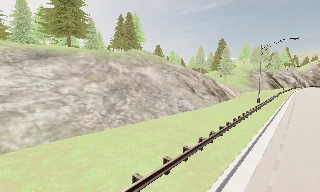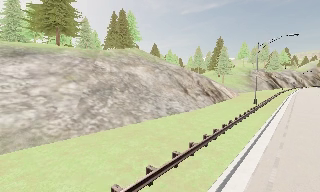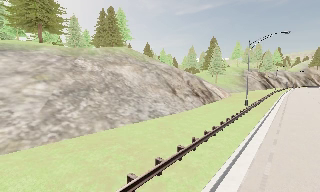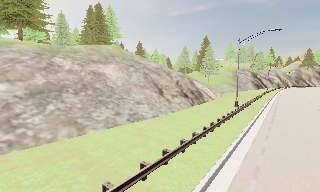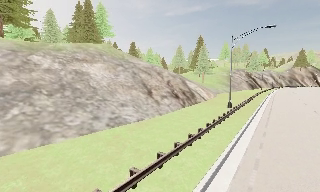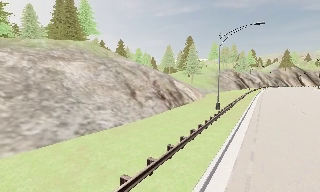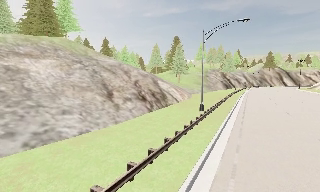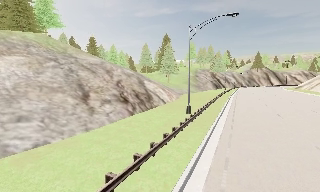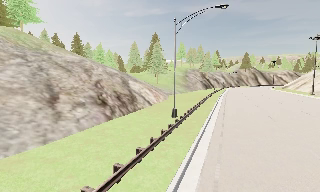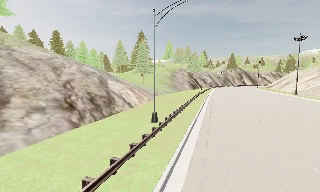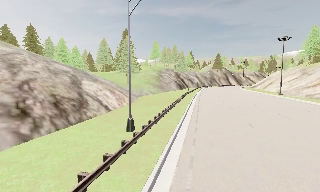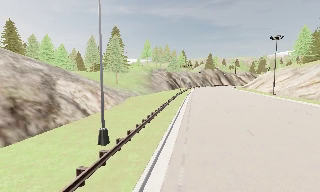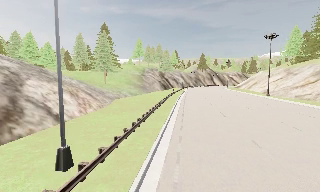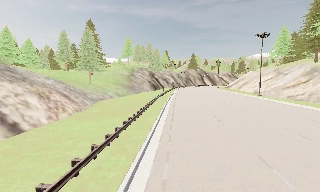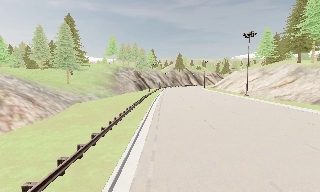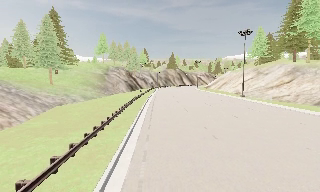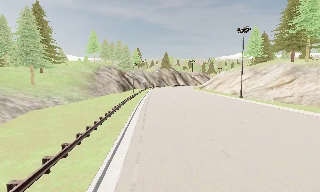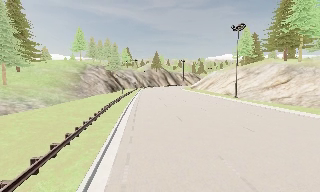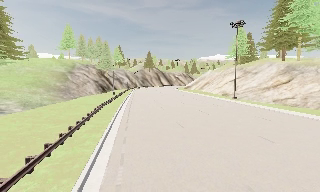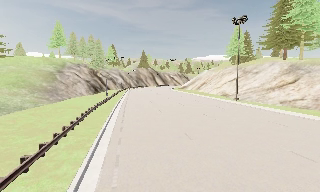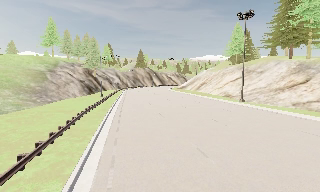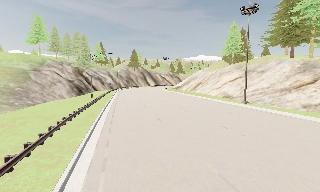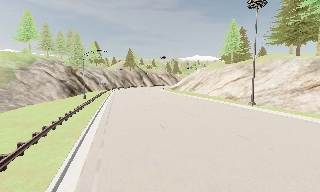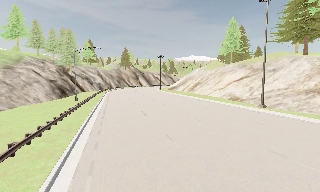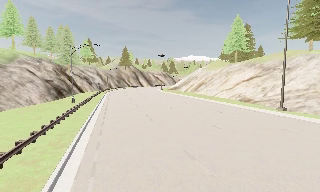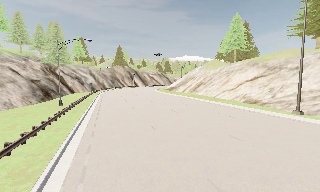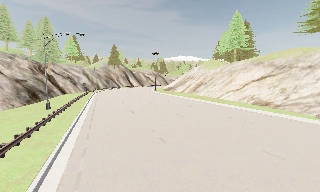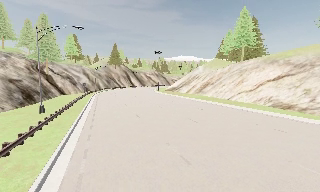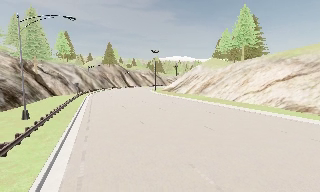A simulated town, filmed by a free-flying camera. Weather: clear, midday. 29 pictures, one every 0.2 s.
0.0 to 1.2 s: The scene slides to the left, as the camera pans about 10 degrees to its right. It travels forward and to its right, about 9 m, so what stands in front looms larger.
1.2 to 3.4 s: The camera pans to its right, which is clockwise from overhead, by about 35 degrees. It travels forward, about 20 m.
3.4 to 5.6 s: The camera pans to its right, which is clockwise from overhead, by about 15 degrees. It travels forward, about 25 m, so what stands in front looms larger.
The film runs backward here.
